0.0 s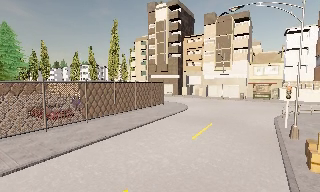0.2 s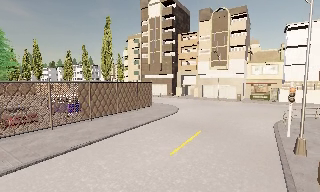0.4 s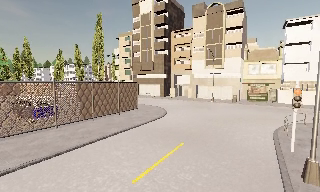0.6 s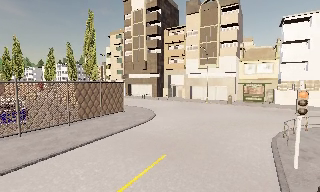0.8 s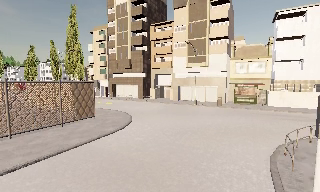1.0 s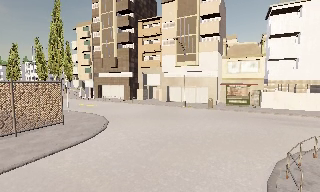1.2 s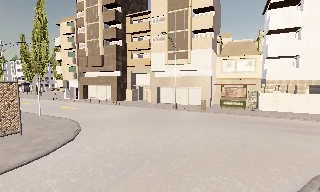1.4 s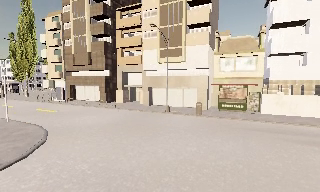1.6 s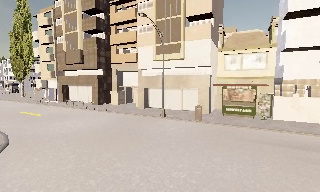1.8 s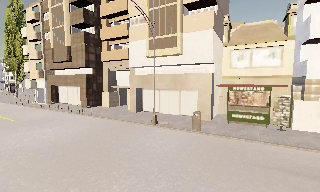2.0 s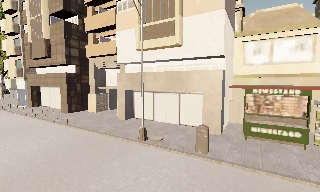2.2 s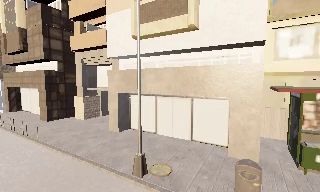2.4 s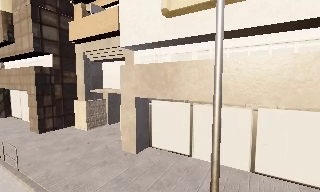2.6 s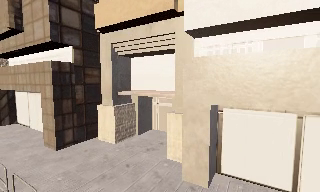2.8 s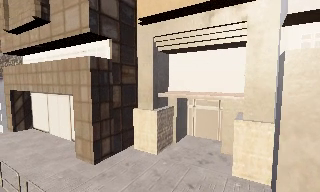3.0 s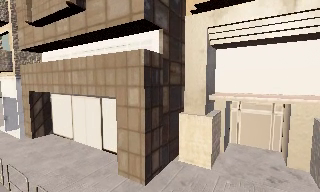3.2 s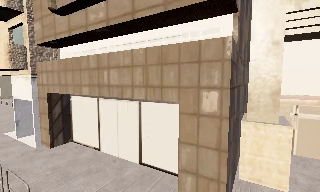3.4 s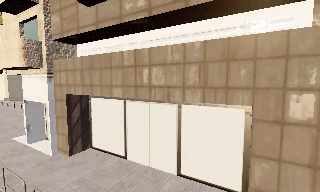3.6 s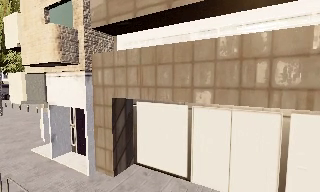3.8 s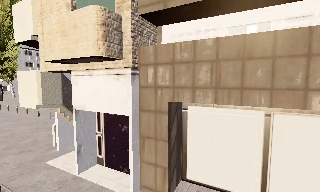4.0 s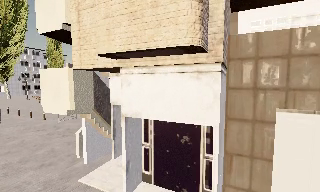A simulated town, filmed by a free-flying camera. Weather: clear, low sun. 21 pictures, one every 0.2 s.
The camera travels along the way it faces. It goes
forward.
0.0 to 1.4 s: The camera travels forward and to its right, about 15 m, so what stands in front looms larger.
1.4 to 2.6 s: The camera travels forward, about 16 m, so what stands in front looms larger.
2.6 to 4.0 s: The camera travels to its left and forward, about 15 m, so close, fixed things drift to the right.
The film runs forward here.
